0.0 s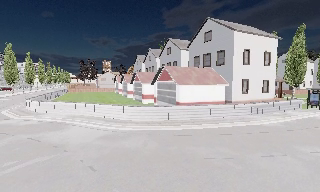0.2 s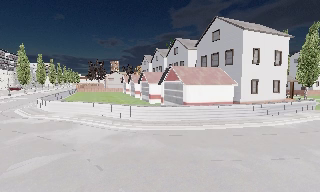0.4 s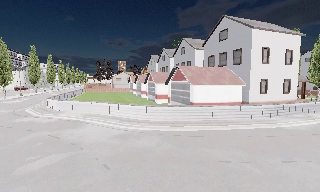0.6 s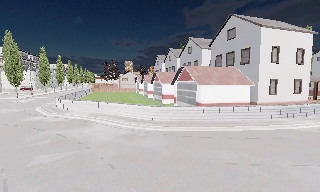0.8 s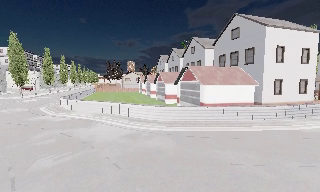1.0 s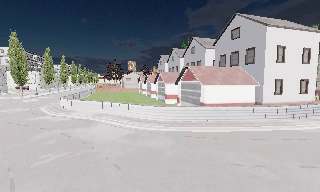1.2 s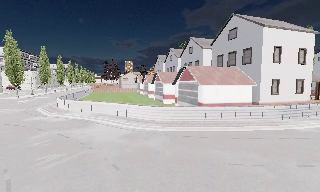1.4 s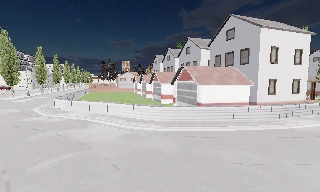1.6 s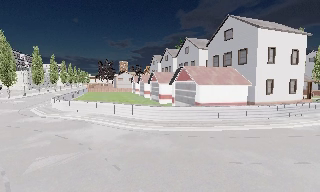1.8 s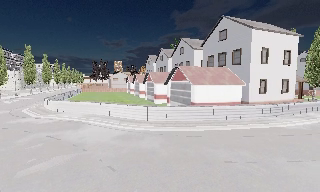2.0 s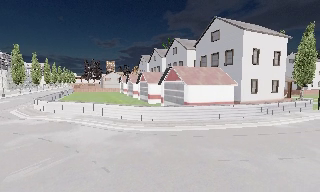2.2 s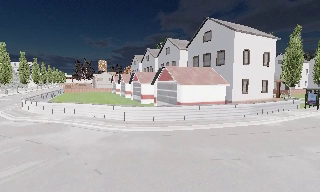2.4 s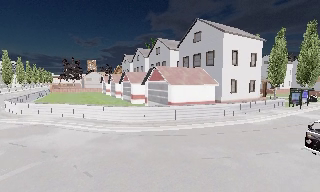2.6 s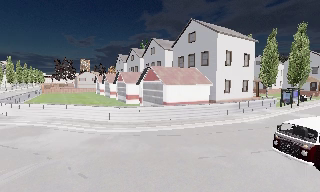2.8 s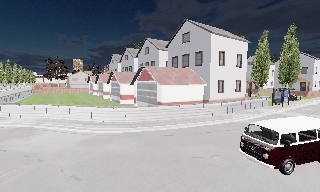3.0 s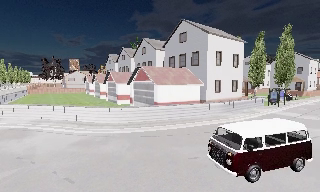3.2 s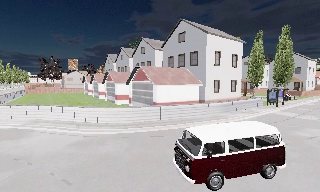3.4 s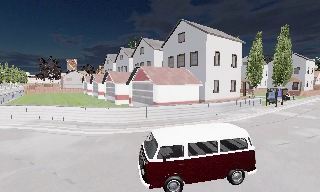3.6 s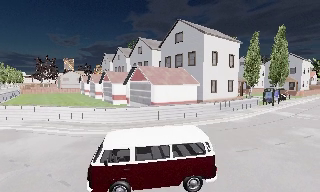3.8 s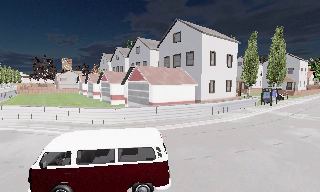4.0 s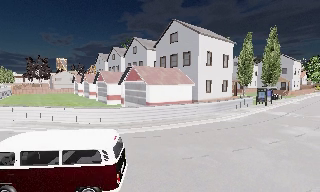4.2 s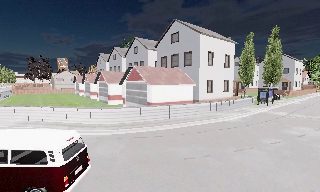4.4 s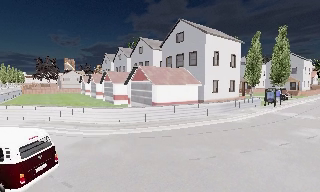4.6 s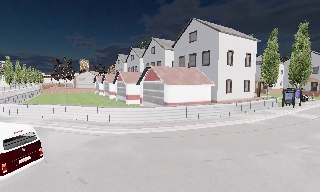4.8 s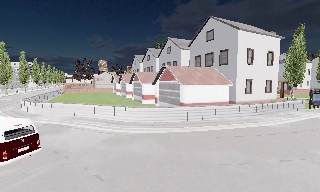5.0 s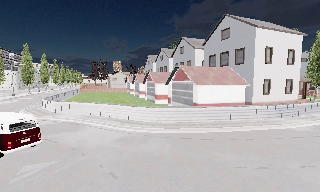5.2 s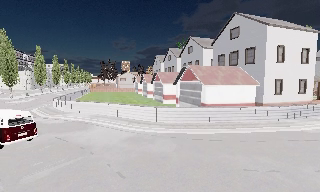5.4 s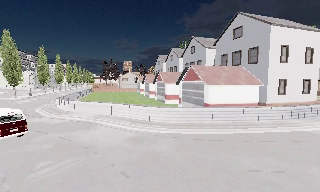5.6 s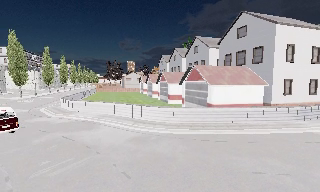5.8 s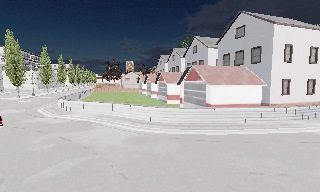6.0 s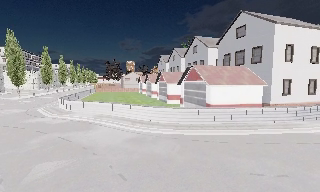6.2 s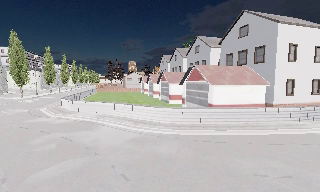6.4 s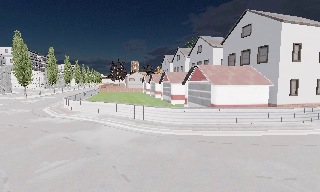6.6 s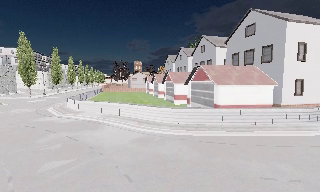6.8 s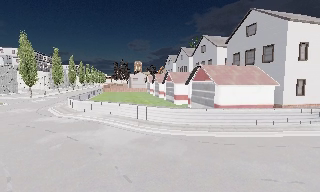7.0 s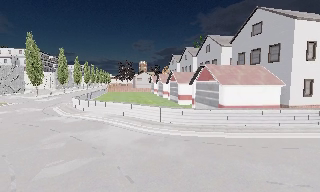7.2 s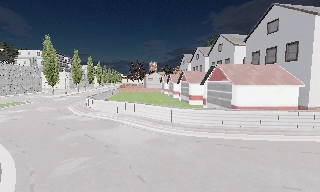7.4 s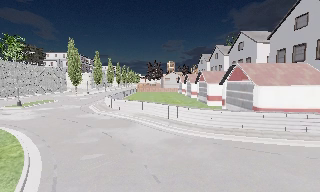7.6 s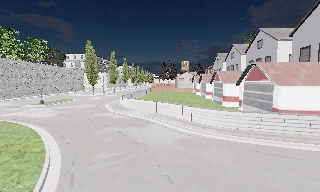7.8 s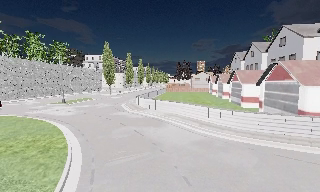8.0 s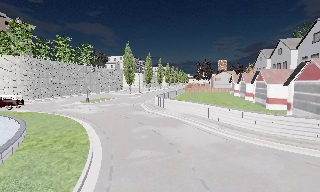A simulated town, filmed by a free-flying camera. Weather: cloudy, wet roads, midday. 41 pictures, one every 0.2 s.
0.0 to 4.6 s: The camera travels to its left and forward, about 1 m.
4.6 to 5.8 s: The camera pans to its left, which is counterclockwise from overhead, by about 15 degrees.
5.8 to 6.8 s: The camera shifts only a little, or ends up much as it began.
6.8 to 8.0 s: The camera swings to its left by about 30 degrees, and the scene slides to the right.
The film runs forward here.
